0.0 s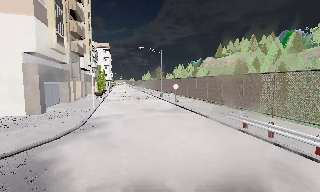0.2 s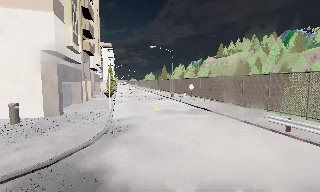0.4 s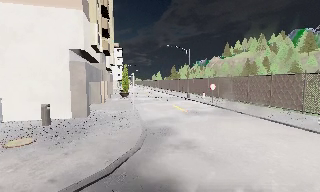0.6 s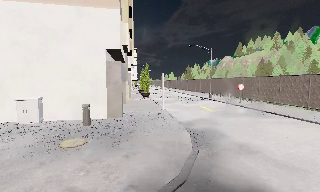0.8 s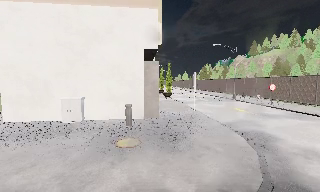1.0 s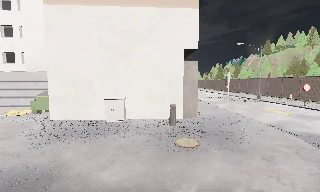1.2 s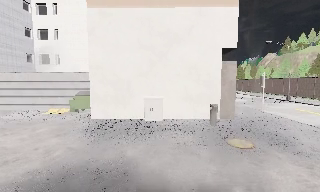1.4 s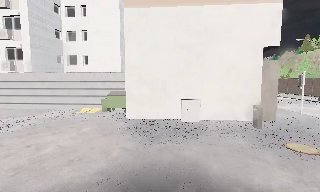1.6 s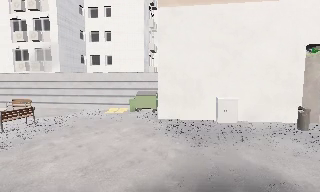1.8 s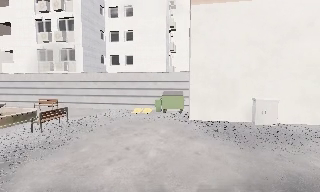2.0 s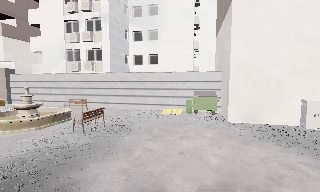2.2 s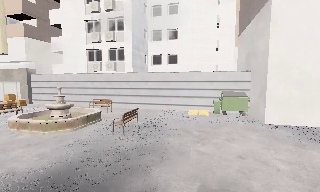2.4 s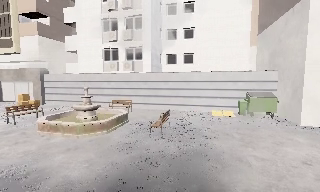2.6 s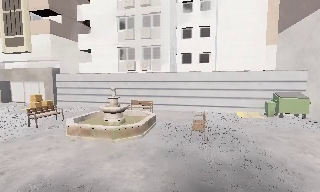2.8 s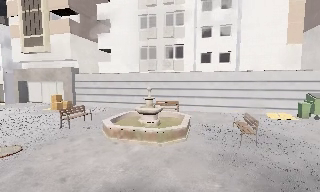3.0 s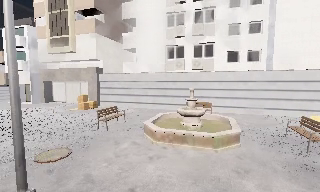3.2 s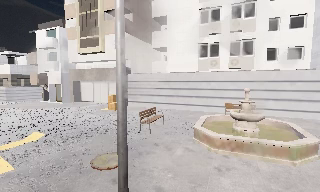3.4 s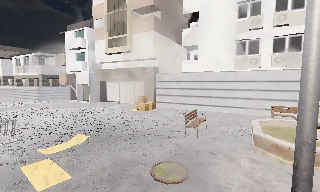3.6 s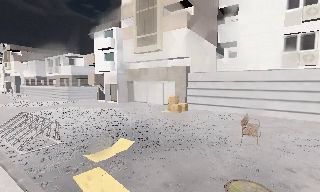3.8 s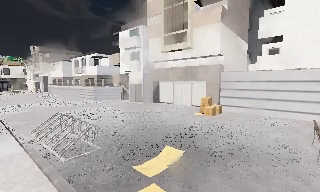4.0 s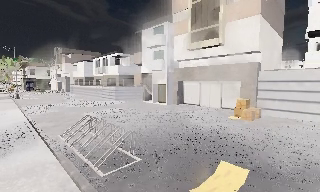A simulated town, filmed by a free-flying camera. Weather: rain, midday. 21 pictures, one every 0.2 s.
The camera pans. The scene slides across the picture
to the right.
The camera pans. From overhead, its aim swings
counterclockwise.
0.0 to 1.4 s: The camera pans to its left, which is counterclockwise from overhead, by about 20 degrees. It travels to its left, about 13 m, so close, fixed things drift to the right.
1.4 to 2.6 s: The camera travels to its left, about 10 m, so close, fixed things drift to the right.
2.6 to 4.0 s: The scene slides to the right, as the camera pans about 30 degrees to its left. It travels to its left and forward, about 11 m, so close, fixed things drift to the right.
The film runs forward here.
